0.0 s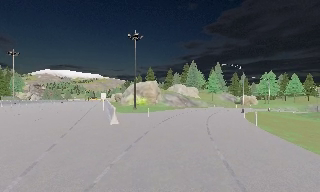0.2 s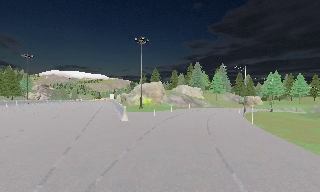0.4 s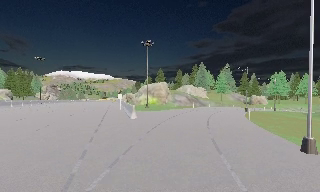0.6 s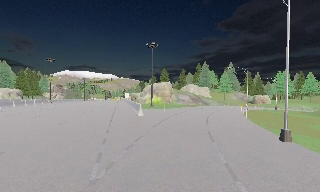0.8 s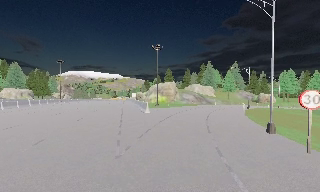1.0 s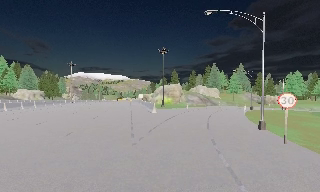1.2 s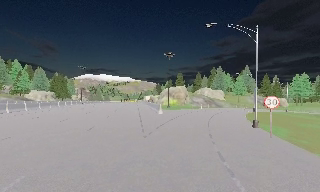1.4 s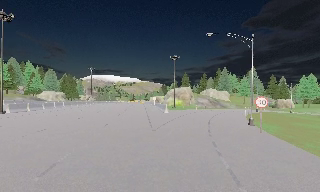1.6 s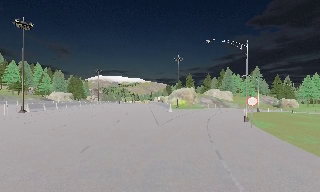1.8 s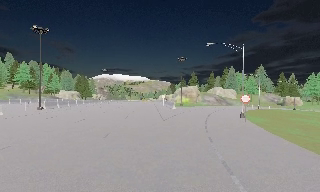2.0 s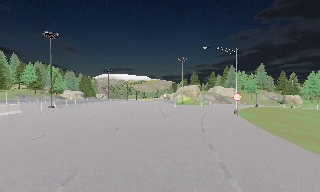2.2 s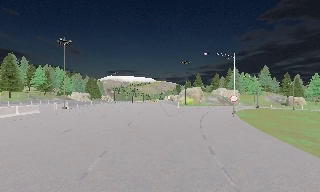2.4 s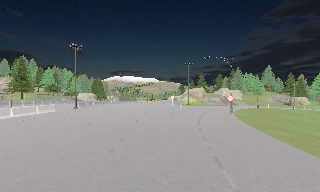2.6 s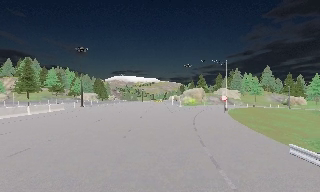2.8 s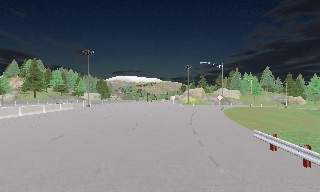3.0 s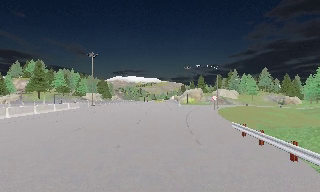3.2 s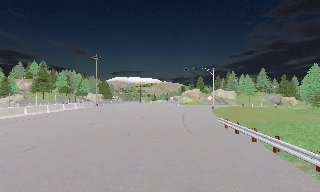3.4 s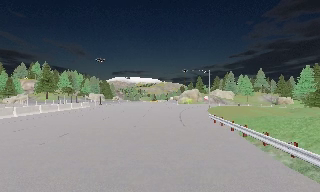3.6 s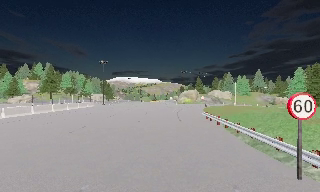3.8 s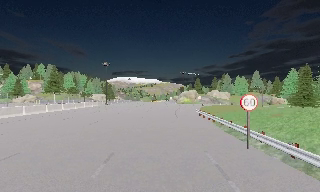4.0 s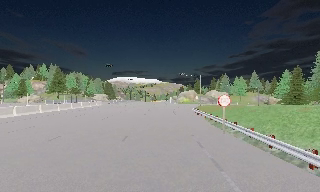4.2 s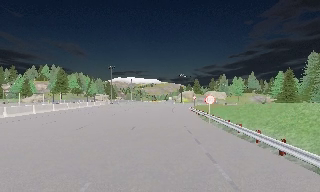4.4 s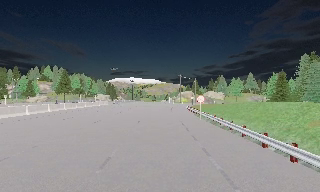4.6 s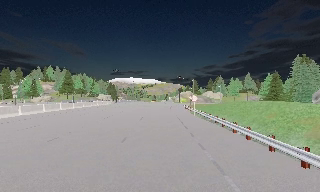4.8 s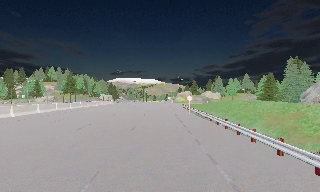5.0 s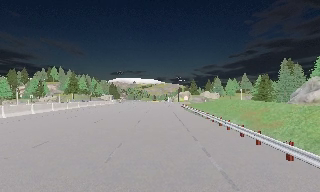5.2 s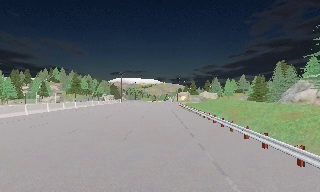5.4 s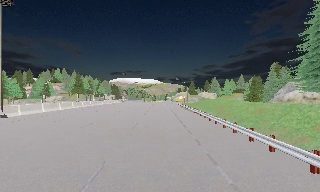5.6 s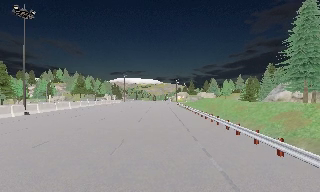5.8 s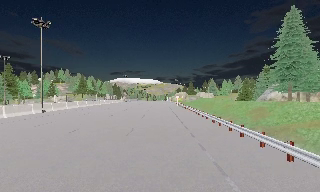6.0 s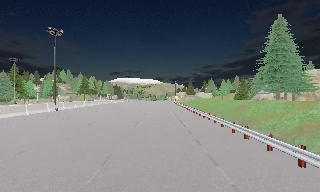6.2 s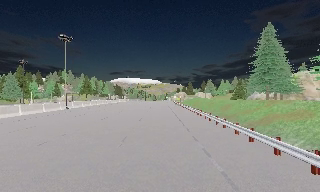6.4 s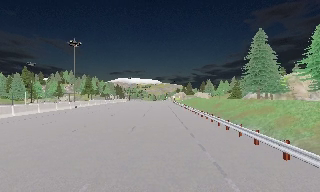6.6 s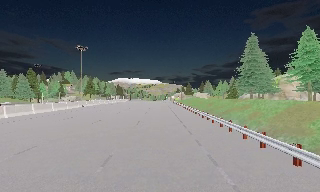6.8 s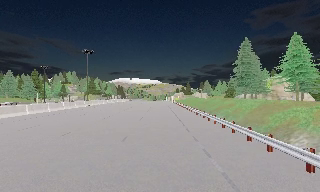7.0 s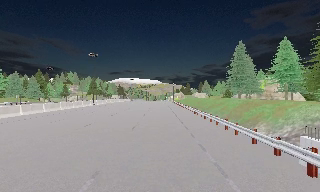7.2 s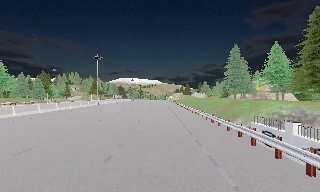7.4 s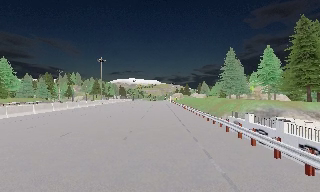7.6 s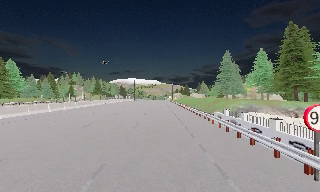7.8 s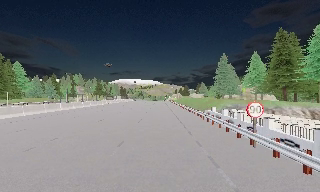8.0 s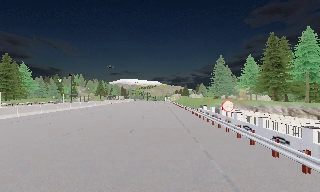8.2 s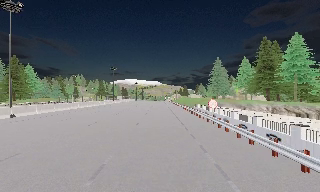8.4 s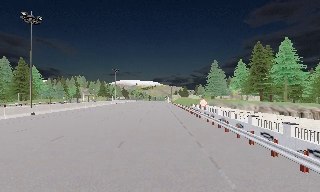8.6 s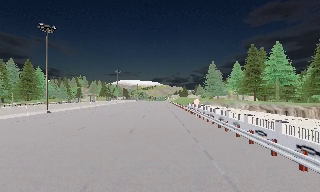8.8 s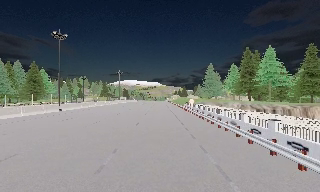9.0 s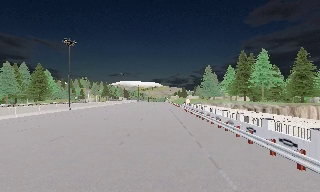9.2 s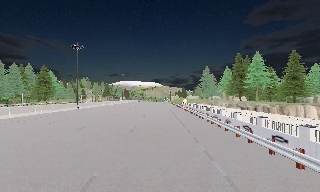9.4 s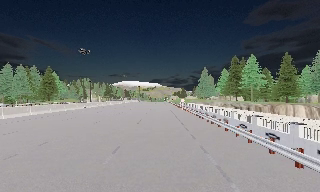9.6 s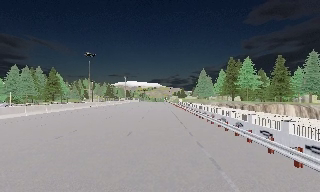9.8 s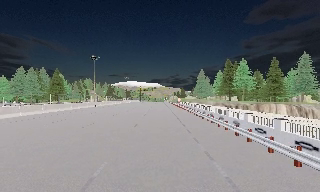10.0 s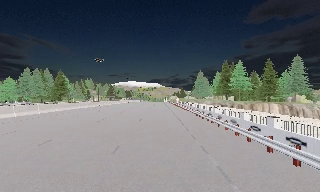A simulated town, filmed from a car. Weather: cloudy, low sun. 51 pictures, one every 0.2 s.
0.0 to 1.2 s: The camera swings to its left by about 10 degrees, and the scene slides to the right. It travels backward, about 9 m, so what stands in front gets smaller.
1.2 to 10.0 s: The camera travels backward, about 110 m, so what stands in front gets smaller.
The film runs backward here.
